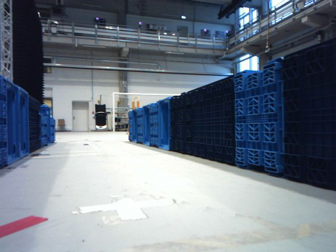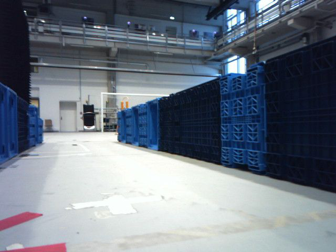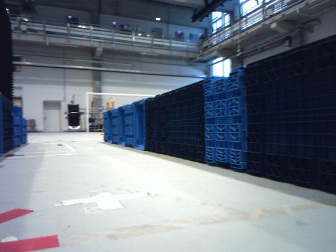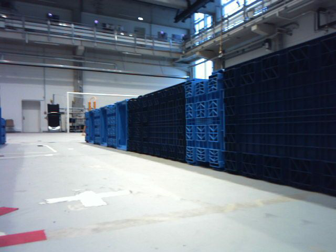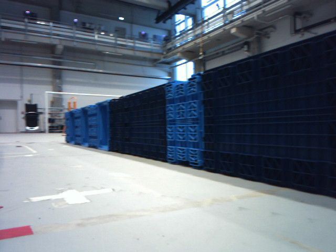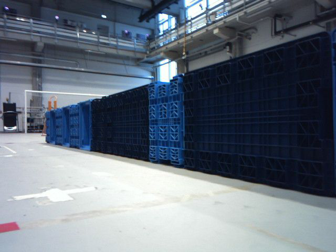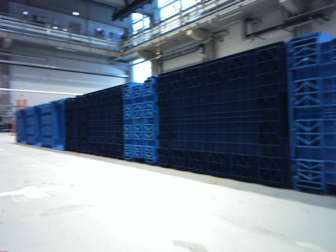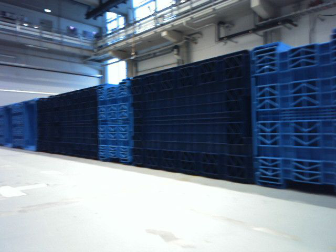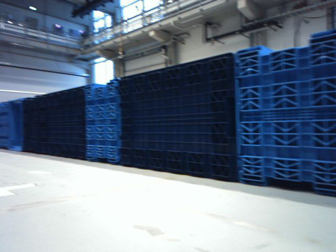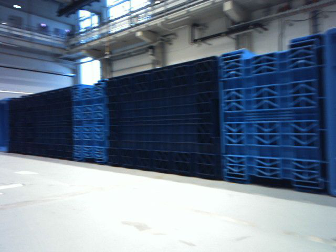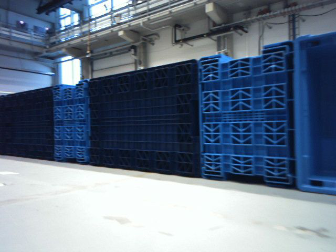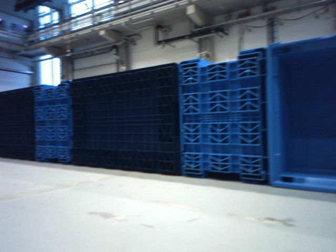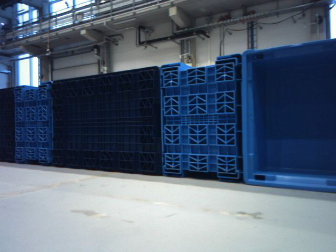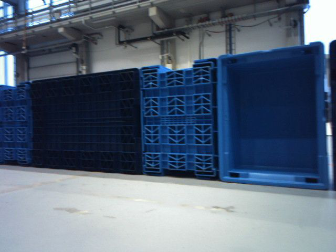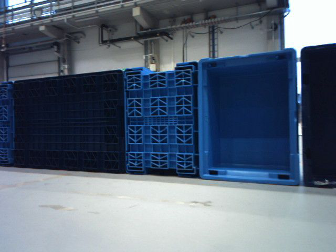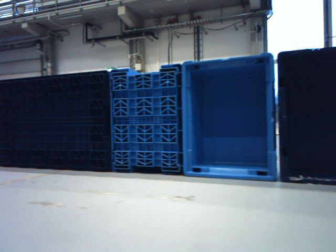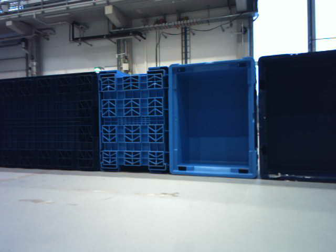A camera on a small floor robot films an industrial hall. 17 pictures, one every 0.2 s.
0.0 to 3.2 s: The camera pans to its right, which is clockwise from overhead, by about 55 degrees. It travels backward, about 0.6 m.
The film runs backward here.
